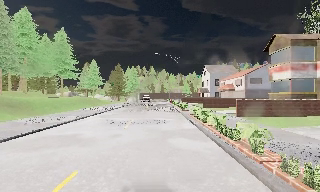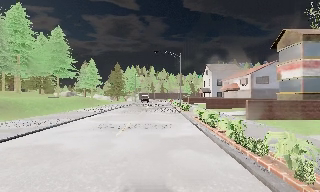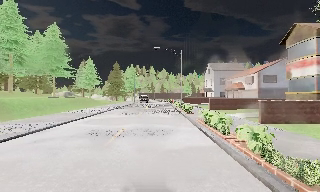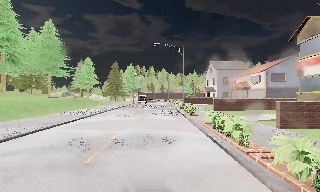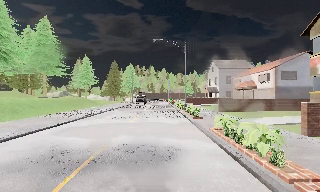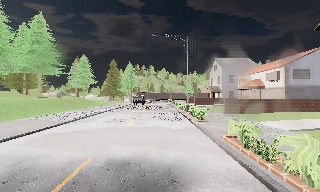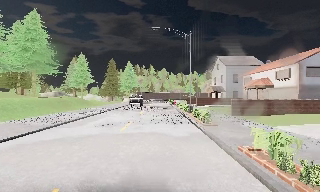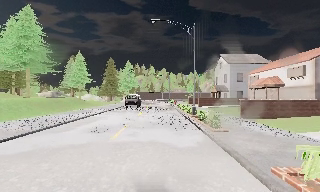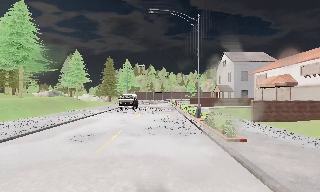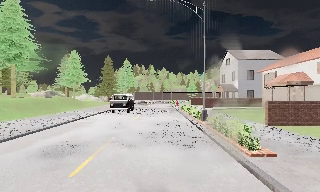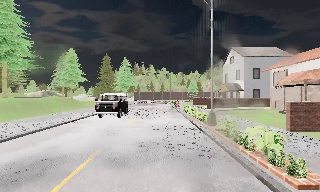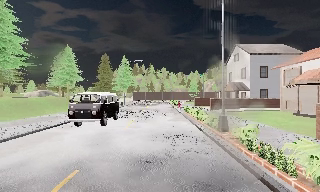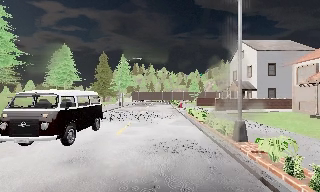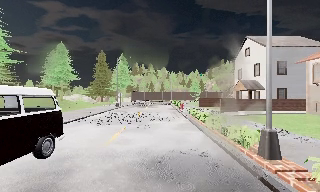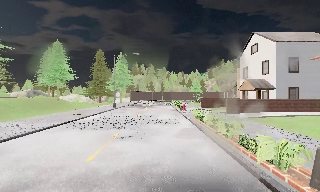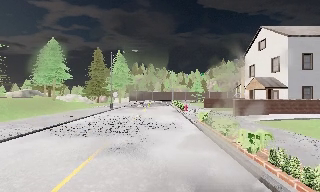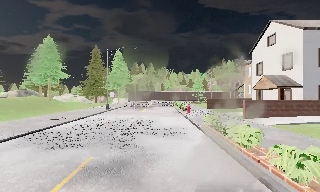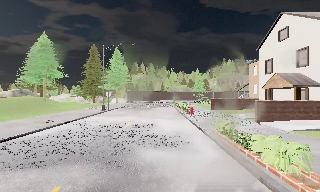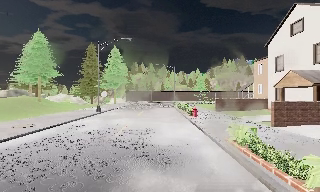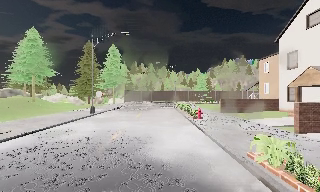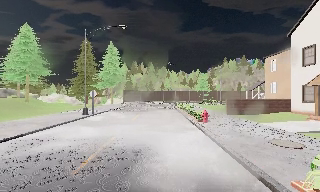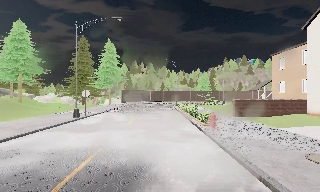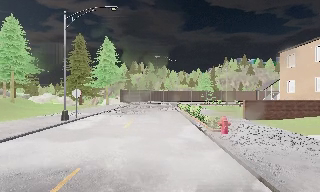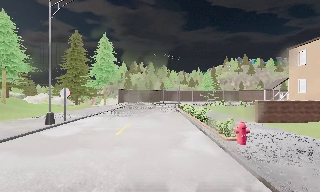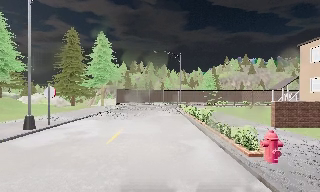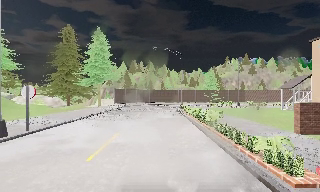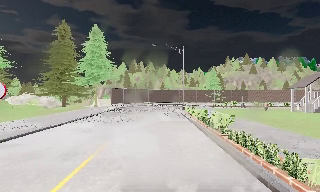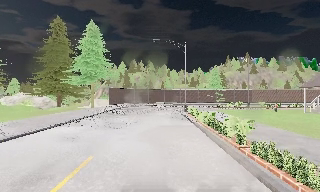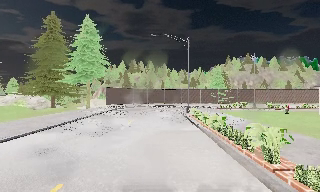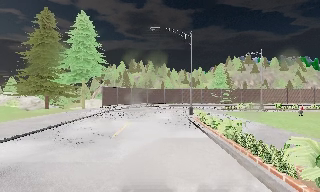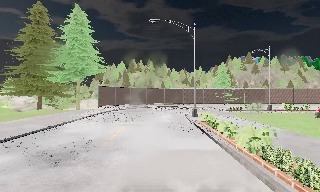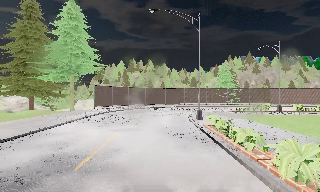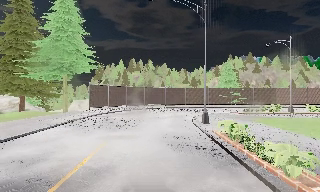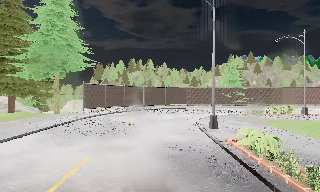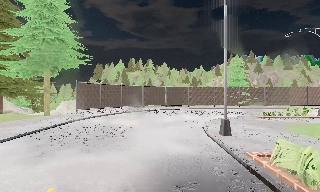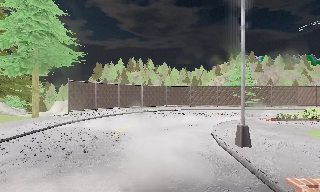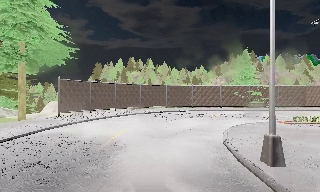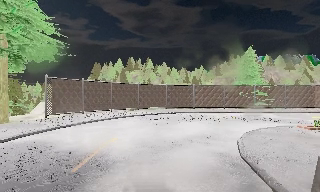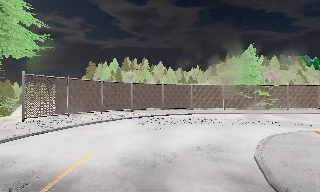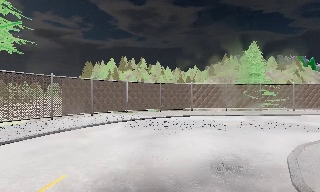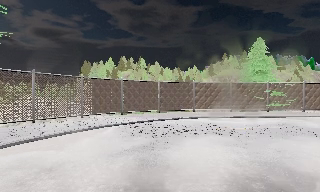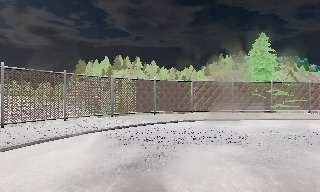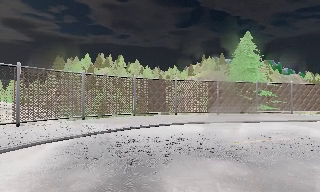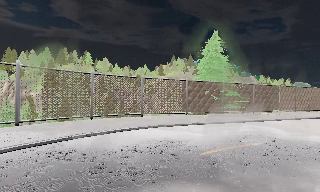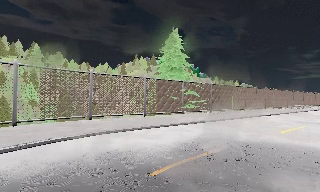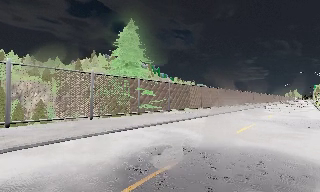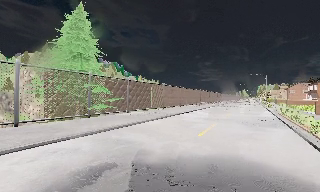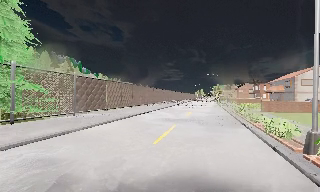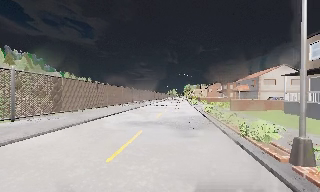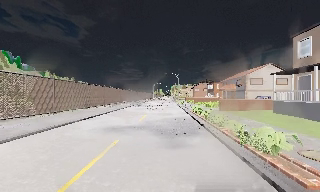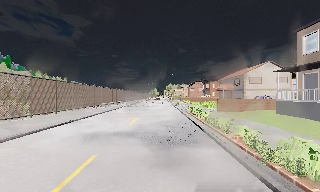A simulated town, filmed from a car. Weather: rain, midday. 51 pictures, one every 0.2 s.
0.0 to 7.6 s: The camera travels forward, about 55 m, so what stands in front looms larger.
7.6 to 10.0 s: The scene slides to the left, as the camera pans about 90 degrees to its right. It travels forward, about 18 m.
The film runs forward here.
